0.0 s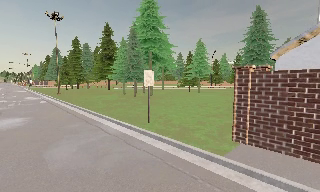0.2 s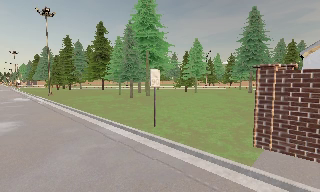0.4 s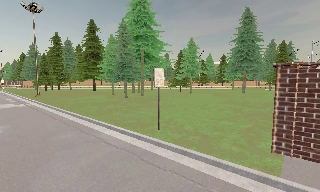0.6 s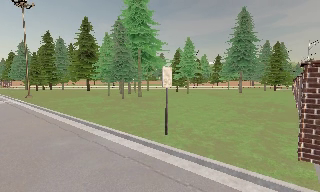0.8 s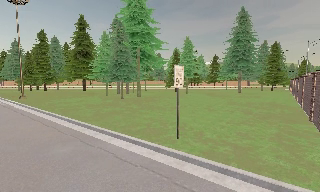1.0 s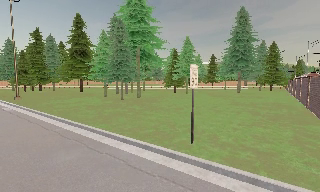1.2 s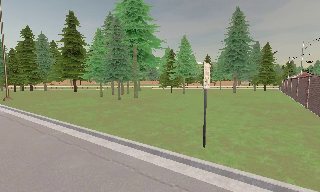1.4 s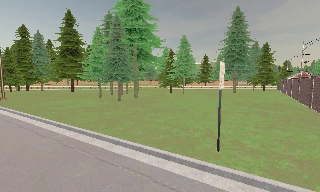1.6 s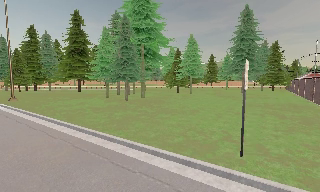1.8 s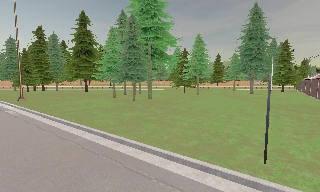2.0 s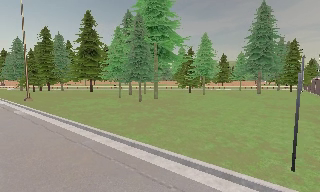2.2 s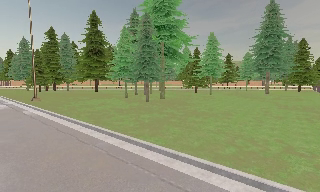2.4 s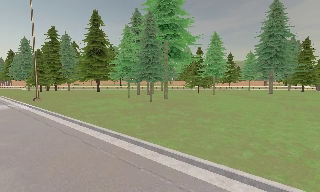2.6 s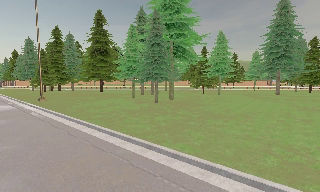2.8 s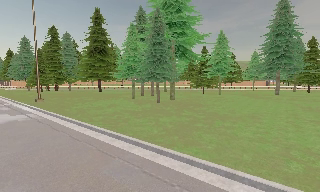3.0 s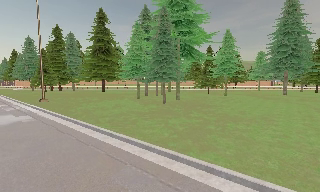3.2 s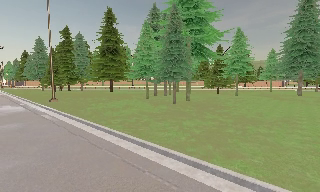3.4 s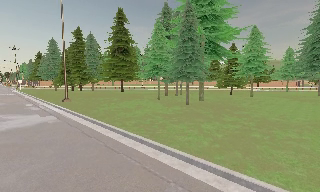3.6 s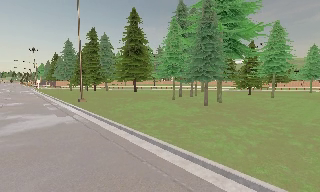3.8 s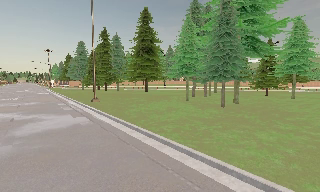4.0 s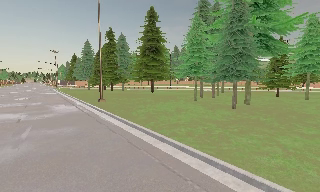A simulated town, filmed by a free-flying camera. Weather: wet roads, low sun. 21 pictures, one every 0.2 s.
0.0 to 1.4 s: The camera pans to its right, which is clockwise from overhead, by about 15 degrees. It travels to its left and forward, about 5 m.
1.4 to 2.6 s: The camera travels to its left and forward, about 2.5 m, so close, fixed things drift to the right.
2.6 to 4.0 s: The camera swings to its left by about 15 degrees, and the scene slides to the right. It travels forward and to its left, about 4 m, so what stands in front looms larger.
The film runs forward here.
